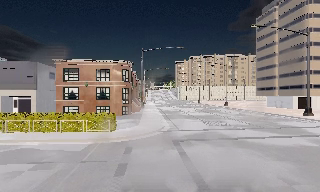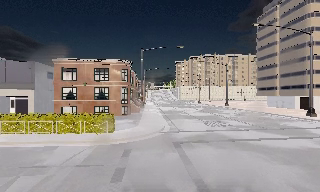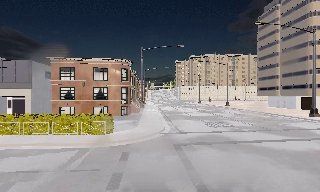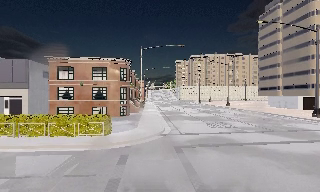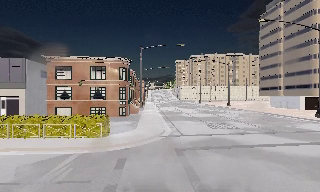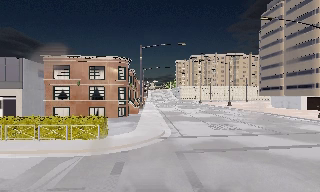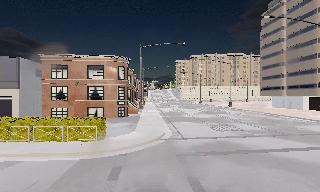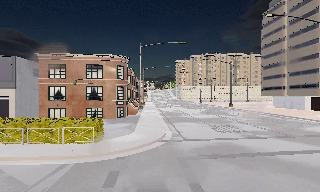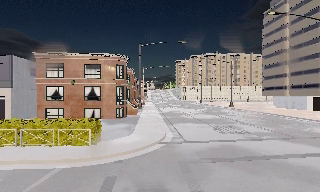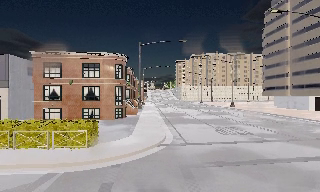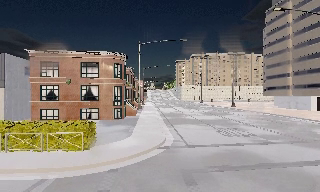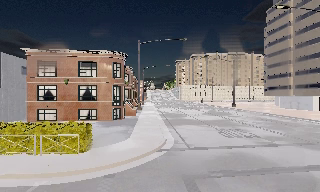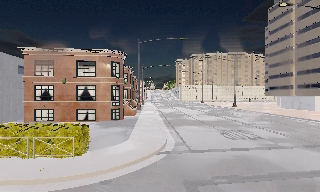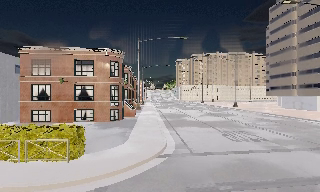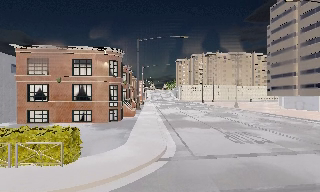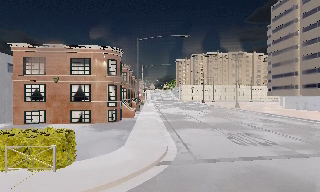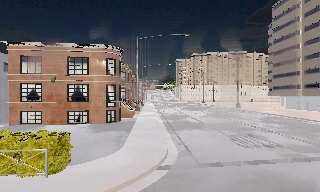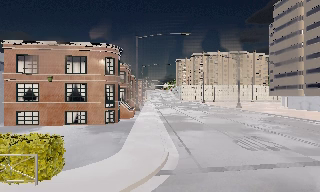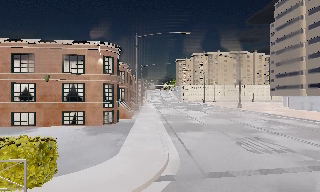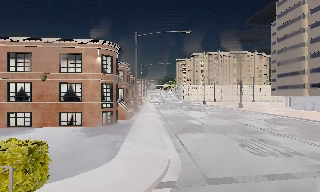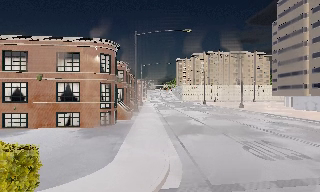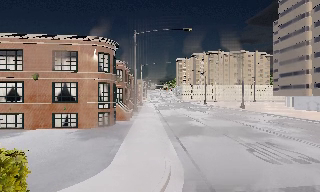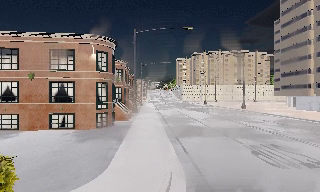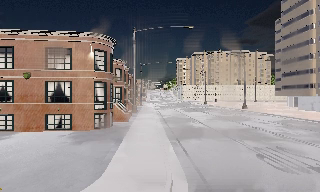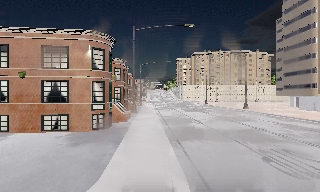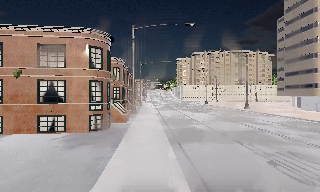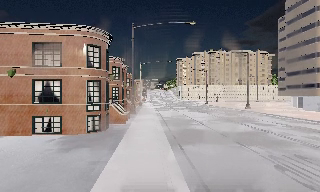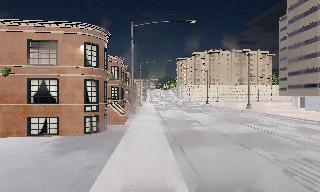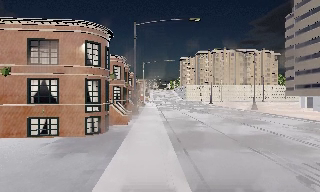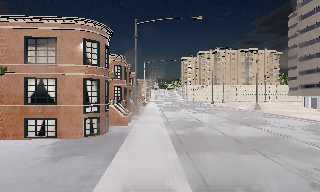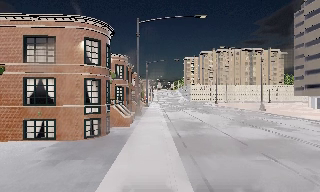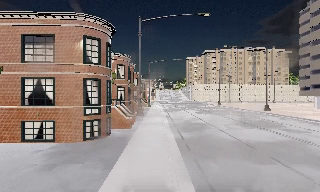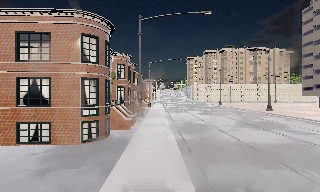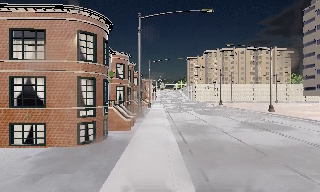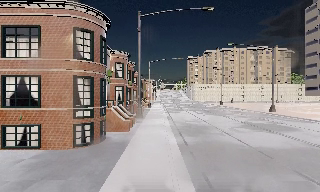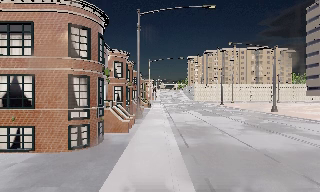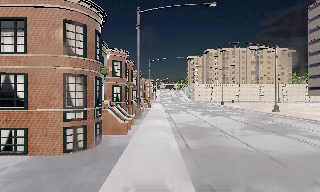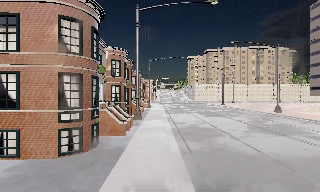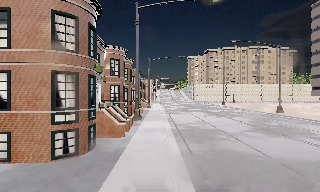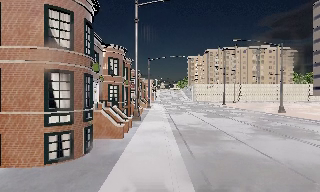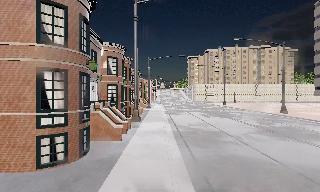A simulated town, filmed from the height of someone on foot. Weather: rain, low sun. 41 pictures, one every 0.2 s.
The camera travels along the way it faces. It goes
forward.
0.0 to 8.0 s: The camera travels forward, about 15 m, so what stands in front looms larger.
The film runs forward here.
